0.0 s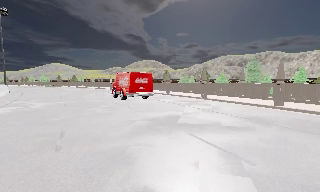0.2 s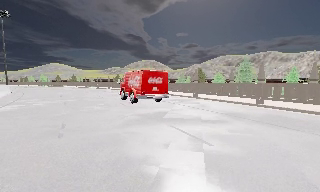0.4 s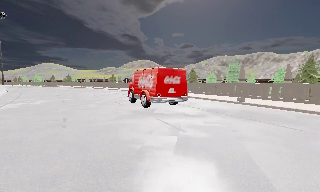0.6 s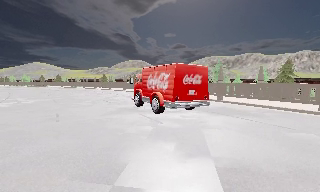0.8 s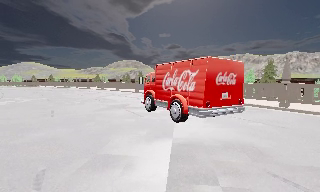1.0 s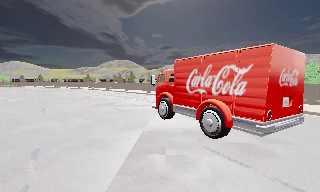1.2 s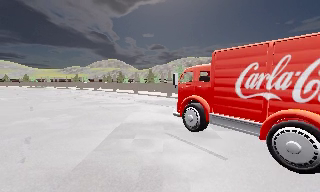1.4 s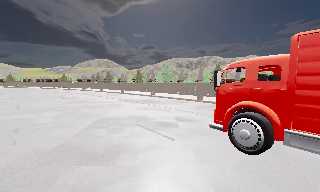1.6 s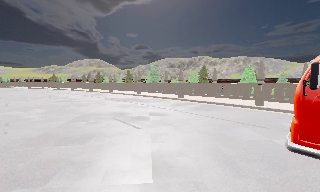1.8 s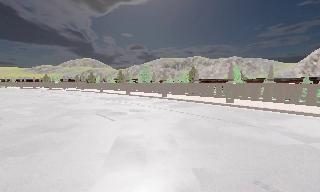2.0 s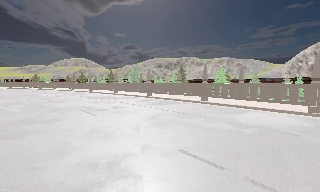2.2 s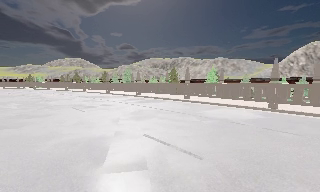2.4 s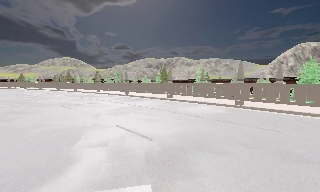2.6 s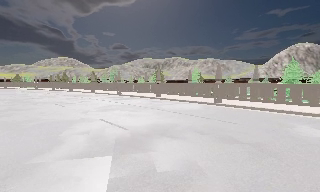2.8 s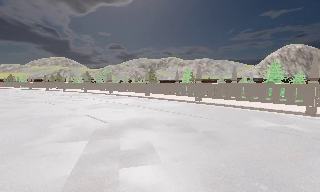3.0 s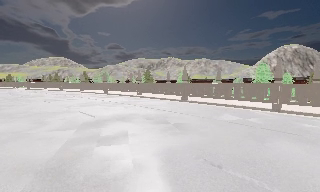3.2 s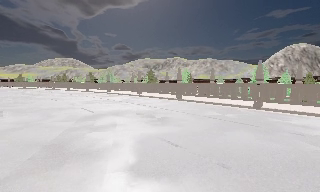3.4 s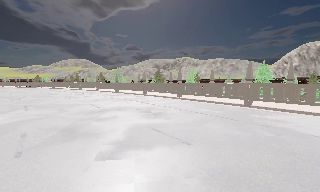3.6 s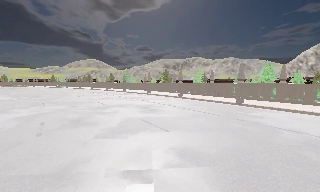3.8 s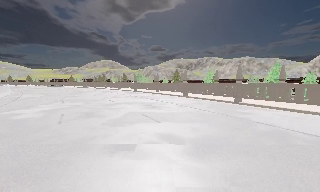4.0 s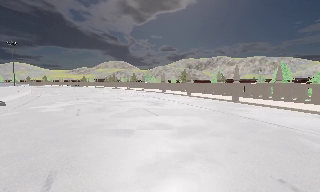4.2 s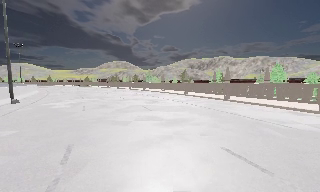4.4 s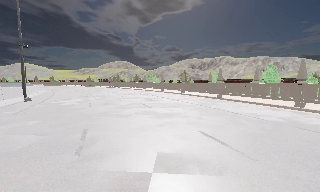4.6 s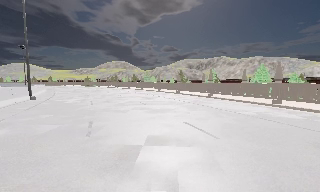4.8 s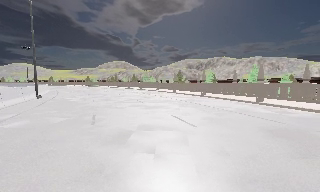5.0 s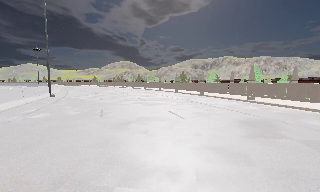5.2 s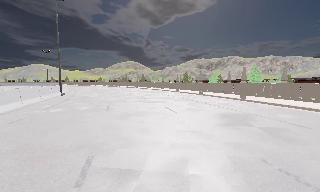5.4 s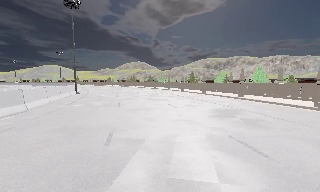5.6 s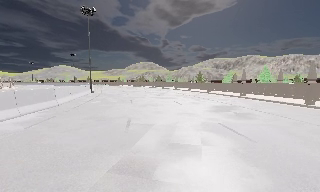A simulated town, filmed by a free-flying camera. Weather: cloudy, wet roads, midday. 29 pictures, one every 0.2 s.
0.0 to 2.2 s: The camera swings to its right by about 25 degrees, and the scene slides to the left. It travels backward and to its right, about 14 m, so what stands in front gets smaller.
2.2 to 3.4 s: The camera travels backward and to its right, about 8 m, so what stands in front gets smaller.
3.4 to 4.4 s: The camera pans to its left, which is counterclockwise from overhead, by about 15 degrees. It travels backward and to its right, about 7 m, so what stands in front gets smaller.
4.4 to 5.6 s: The camera travels backward, about 9 m, so what stands in front gets smaller.
The film runs backward here.
